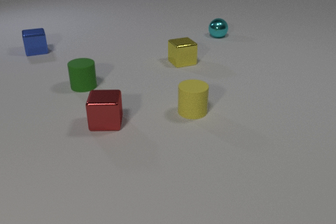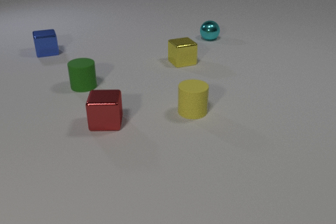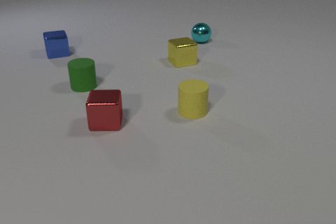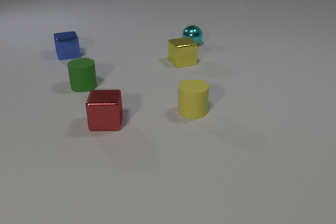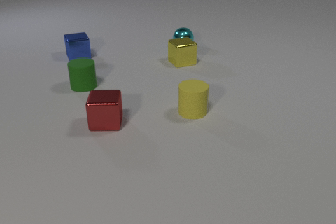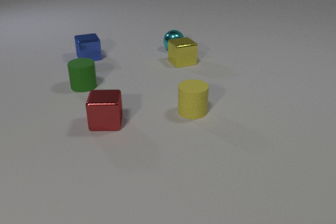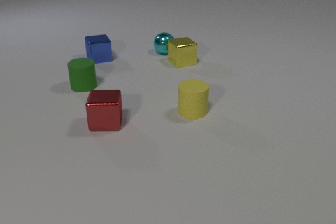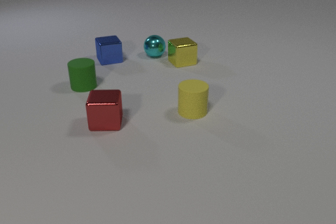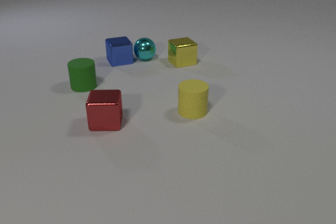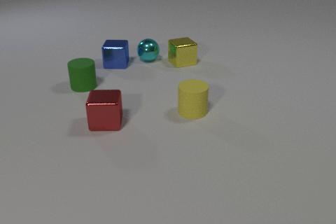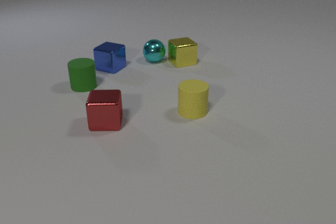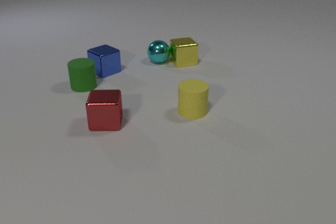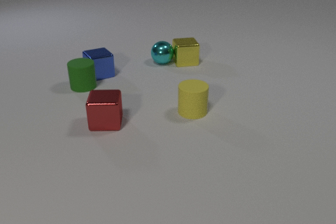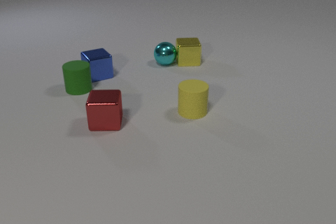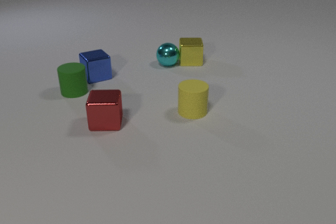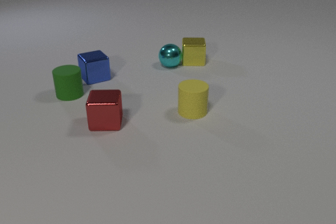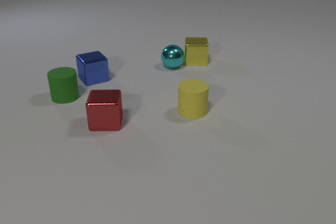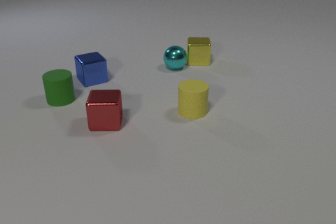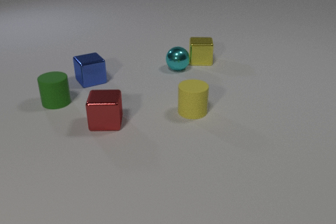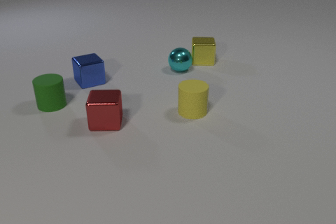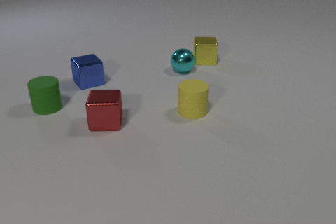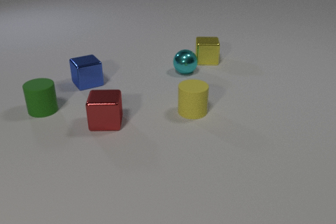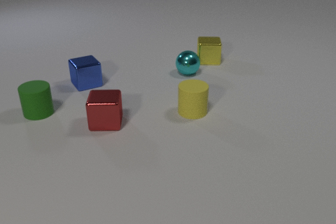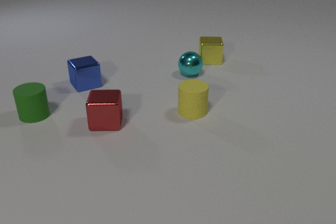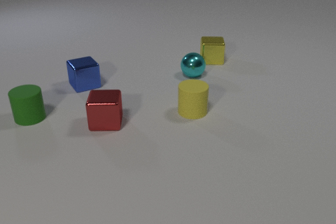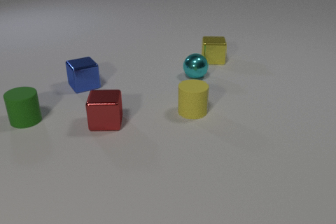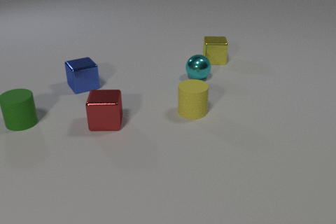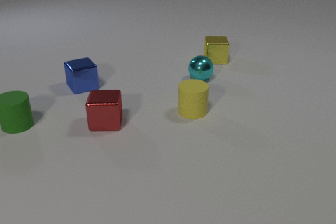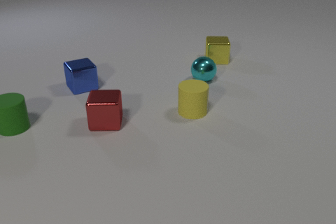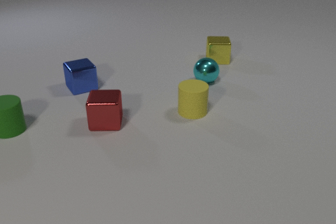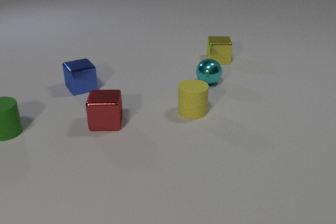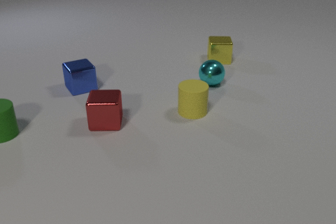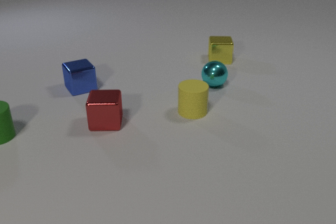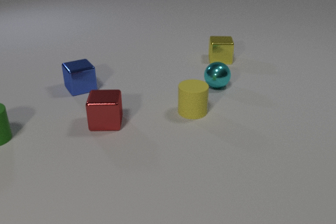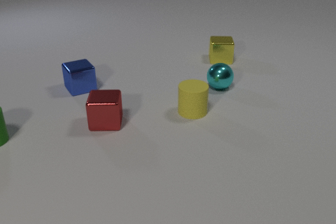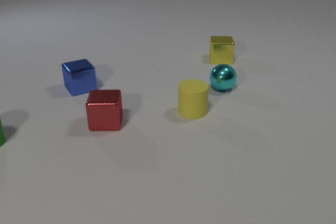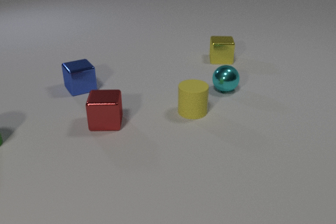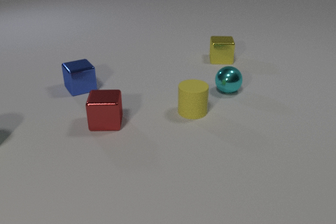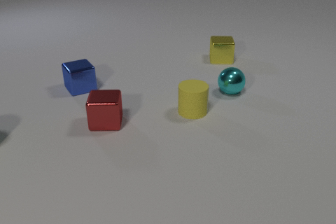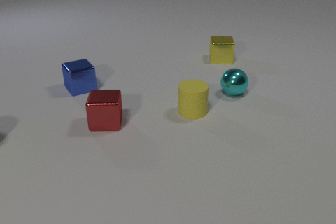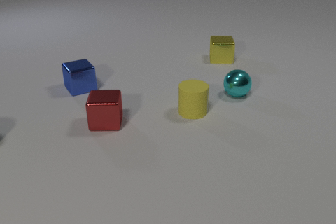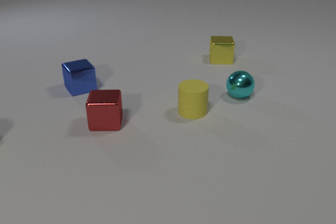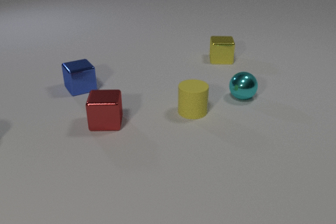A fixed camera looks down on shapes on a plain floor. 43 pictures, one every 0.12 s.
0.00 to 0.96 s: The blue metal cube slides to the right and toward the camera. The cyan metal sphere rolls to the left and toward the camera.
0.96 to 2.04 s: The blue metal cube slides toward the camera and to the left, spins so that its near face slides to the left, clockwise seen from above. The cyan metal sphere rolls to the right and toward the camera. The green rubber cylinder slides toward the camera and to the left. The yellow metal cube slides to the right, spins so that its near face slides to the left, clockwise seen from above. The blue metal cube and the cyan metal sphere collide. The cyan metal sphere and the yellow metal cube collide. The blue metal cube and the green rubber cylinder collide.
2.04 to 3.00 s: The blue metal cube slides toward the camera and to the left. The cyan metal sphere rolls toward the camera and to the right. The green rubber cylinder slides to the left and toward the camera. The yellow metal cube slides to the right.
3.00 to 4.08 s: The blue metal cube slides toward the camera. The cyan metal sphere rolls to the right and toward the camera. The green rubber cylinder slides to the left and toward the camera. The yellow metal cube slides to the right.
4.08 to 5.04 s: The cyan metal sphere rolls to the right and toward the camera. The green rubber cylinder slides to the left, leaves at the left edge.
How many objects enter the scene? 0.
What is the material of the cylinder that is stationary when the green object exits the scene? rubber.
How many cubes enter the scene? 0.
